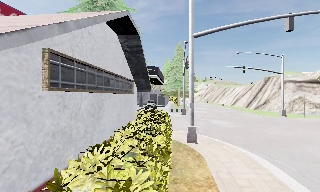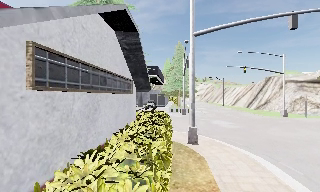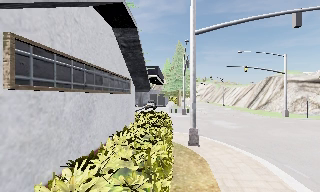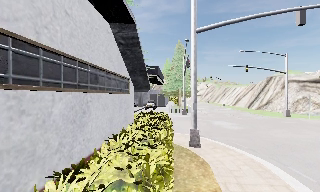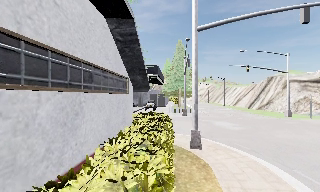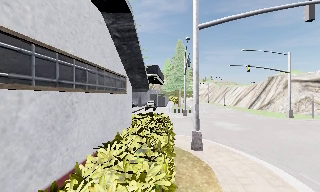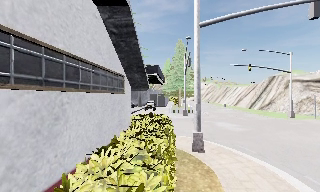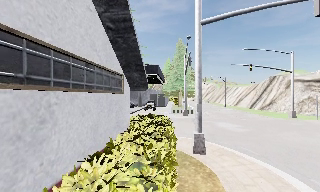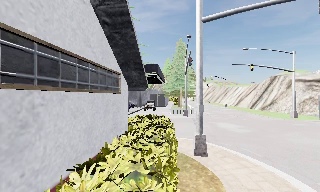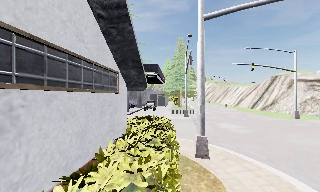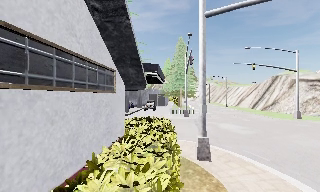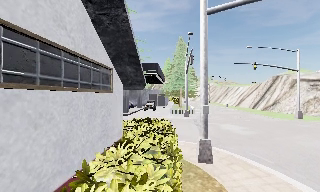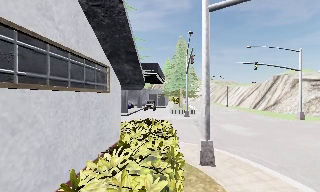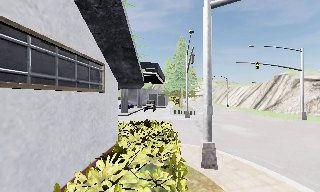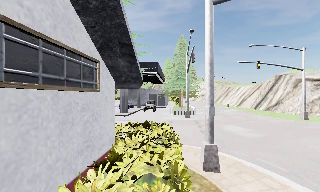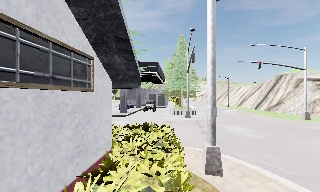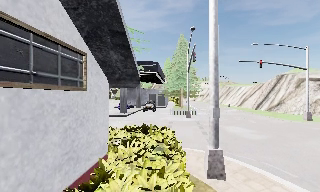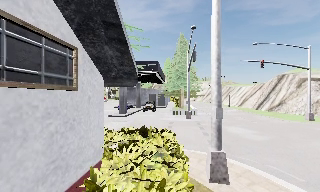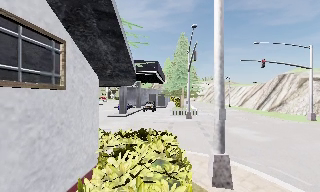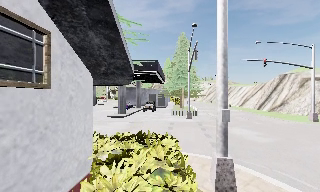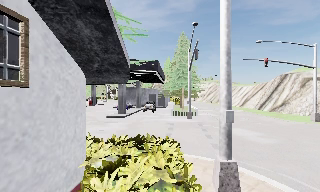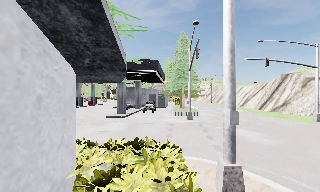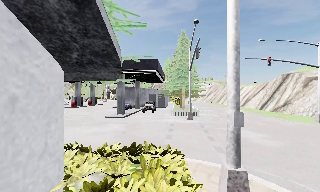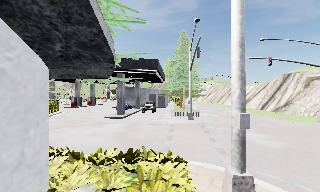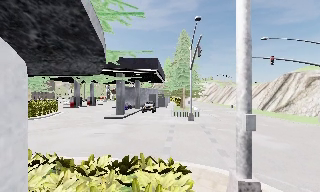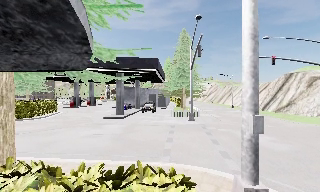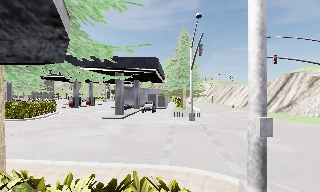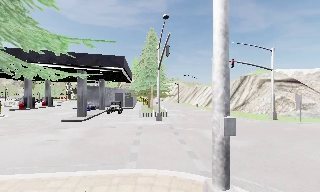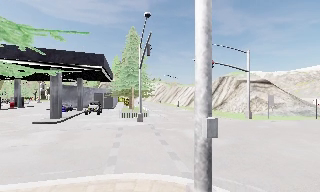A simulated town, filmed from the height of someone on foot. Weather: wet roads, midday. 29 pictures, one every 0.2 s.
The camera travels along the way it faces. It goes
forward.
0.0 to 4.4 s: The camera travels forward, about 5 m, so what stands in front looms larger.
4.4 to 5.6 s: The camera pans to its right, which is clockwise from overhead, by about 20 degrees. It travels forward, about 1.5 m, so what stands in front looms larger.
The film runs forward here.
